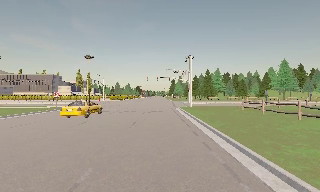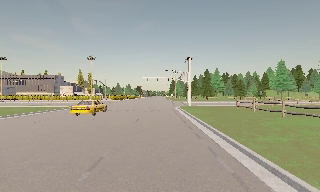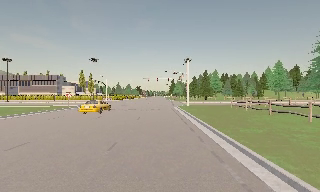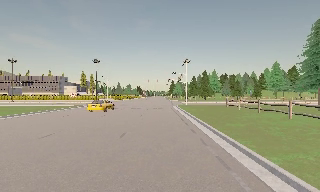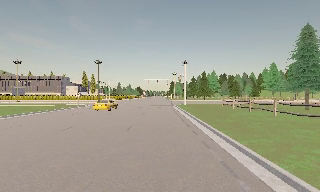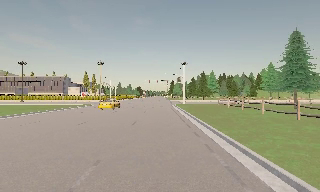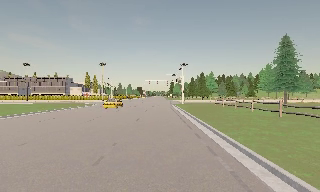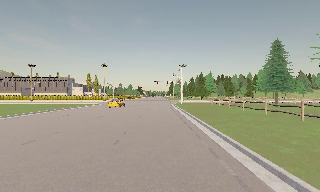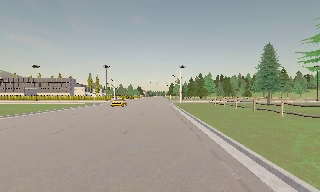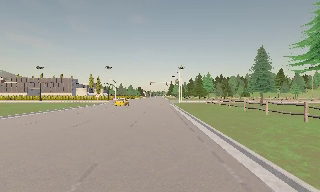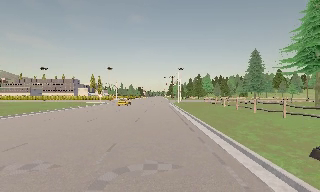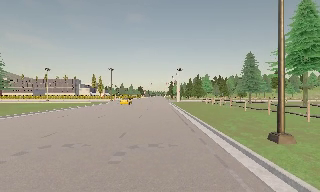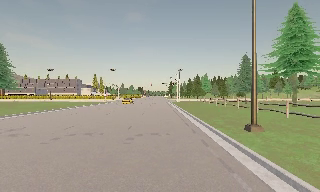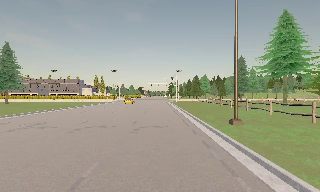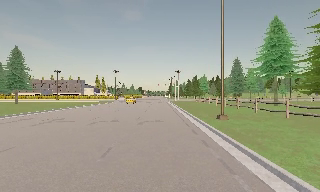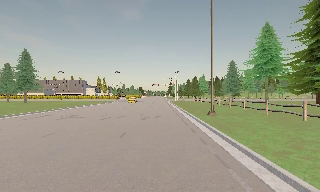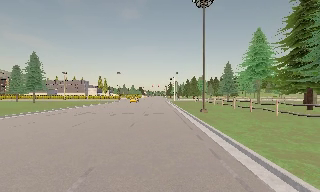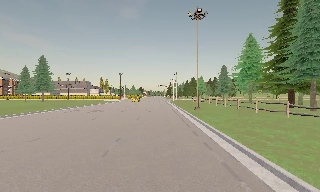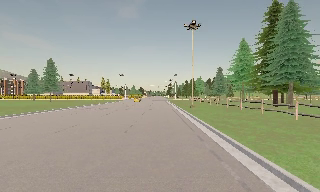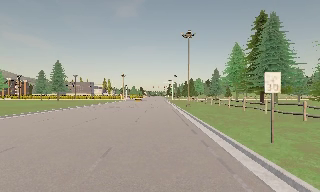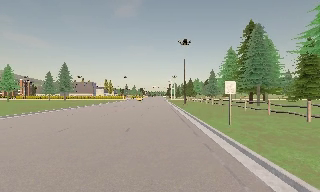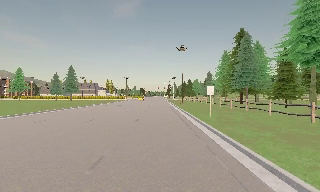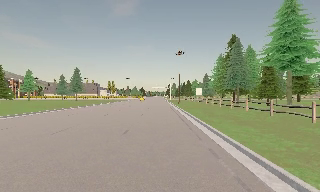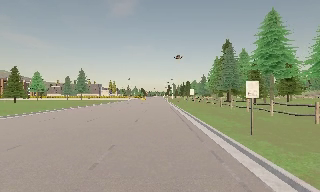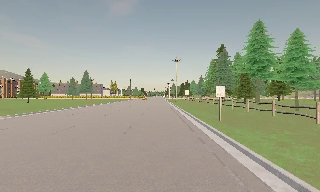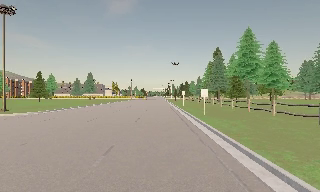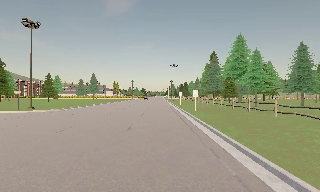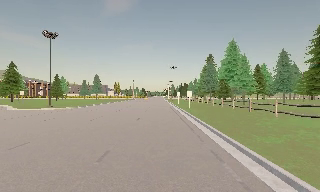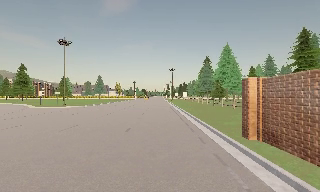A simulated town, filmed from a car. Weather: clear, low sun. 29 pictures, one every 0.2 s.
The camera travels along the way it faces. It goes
backward.
0.0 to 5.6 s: The camera travels backward, about 70 m, so what stands in front gets smaller. It gains speed.
The film runs backward here.
